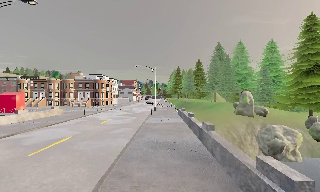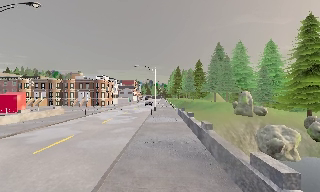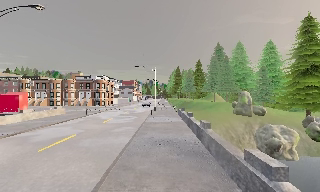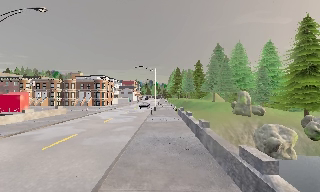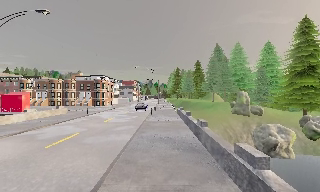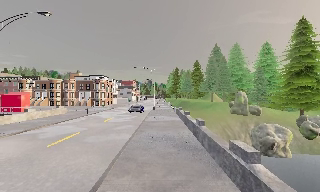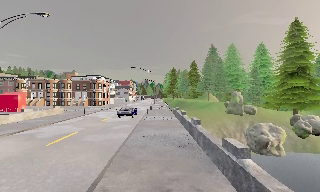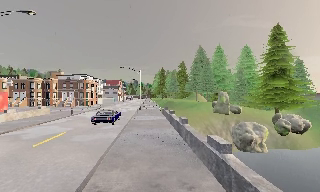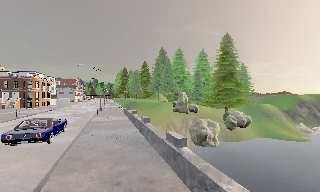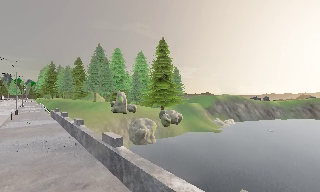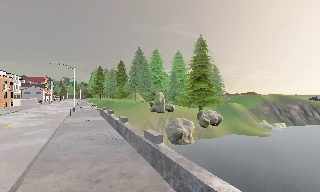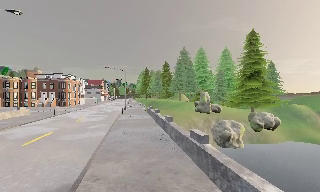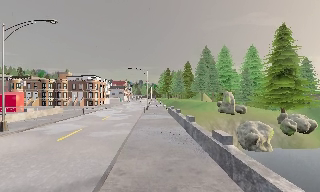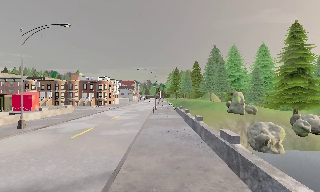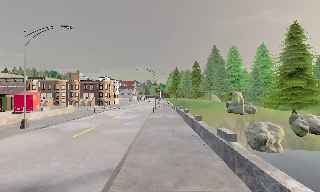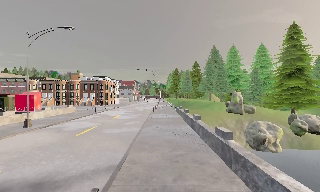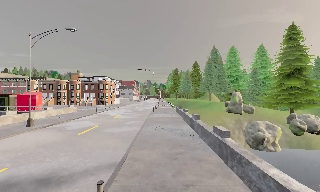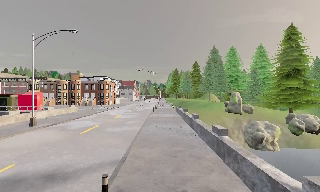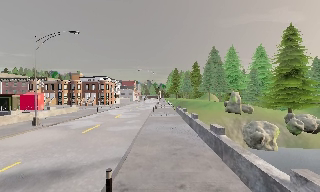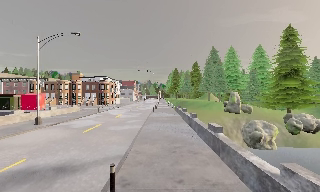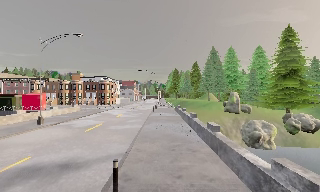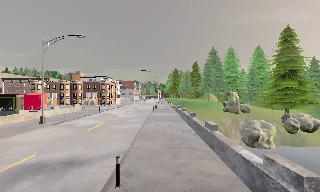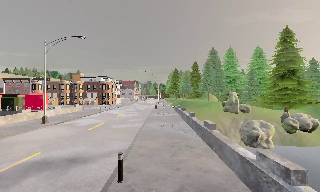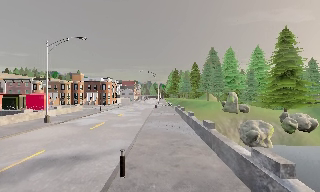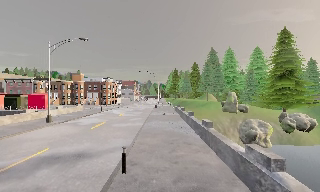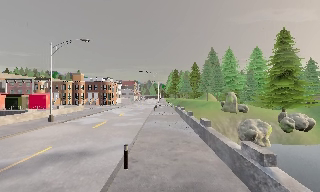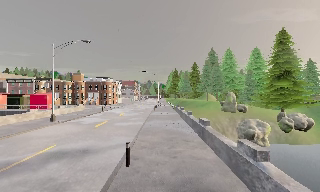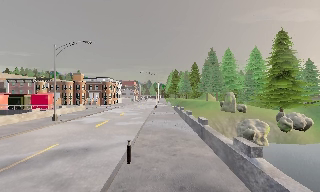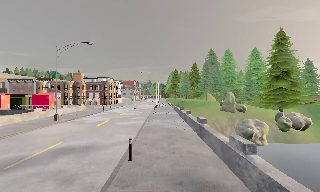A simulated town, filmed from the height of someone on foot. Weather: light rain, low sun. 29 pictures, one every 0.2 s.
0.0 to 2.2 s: The scene slides to the left, as the camera pans about 10 degrees to its right. It travels backward, about 2.5 m, so what stands in front gets smaller.
2.2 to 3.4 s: The camera pans to its left, which is counterclockwise from overhead, by about 10 degrees. It travels backward, about 1.5 m, so what stands in front gets smaller.
3.4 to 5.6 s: The camera travels backward, about 3 m, so what stands in front gets smaller.
The film runs backward here.
